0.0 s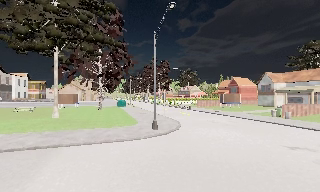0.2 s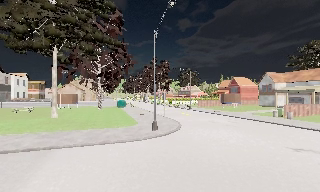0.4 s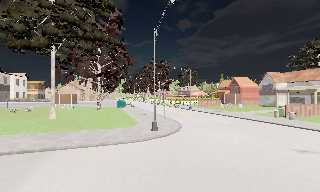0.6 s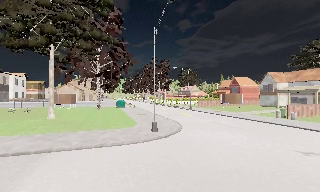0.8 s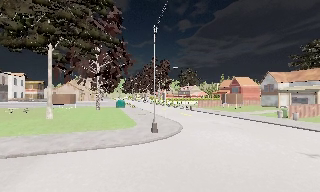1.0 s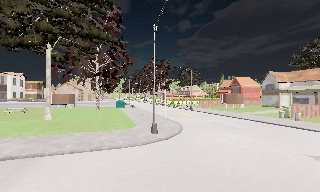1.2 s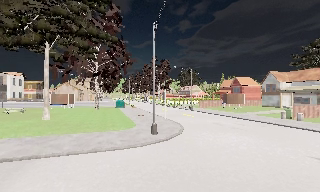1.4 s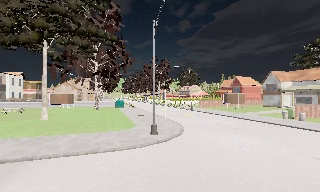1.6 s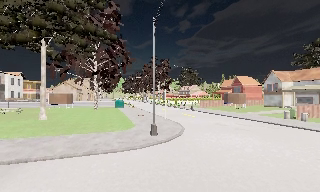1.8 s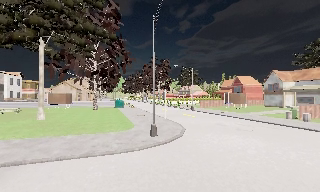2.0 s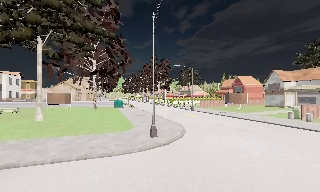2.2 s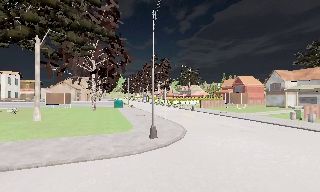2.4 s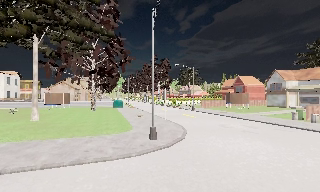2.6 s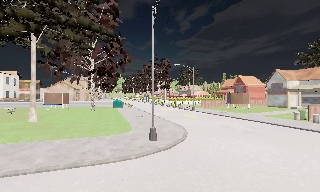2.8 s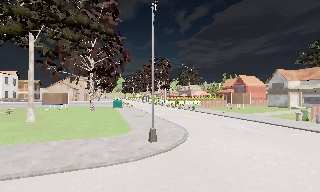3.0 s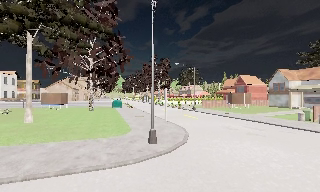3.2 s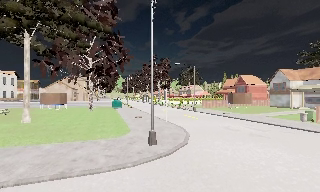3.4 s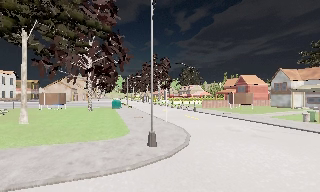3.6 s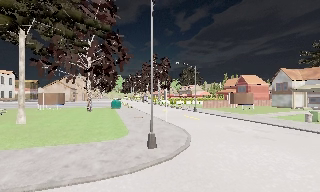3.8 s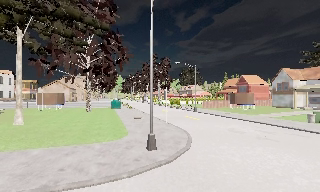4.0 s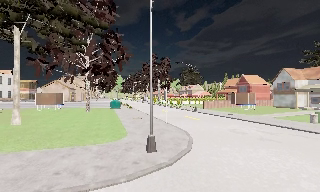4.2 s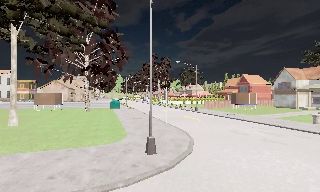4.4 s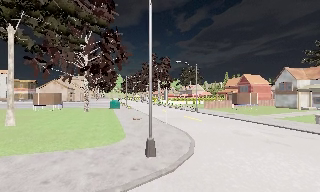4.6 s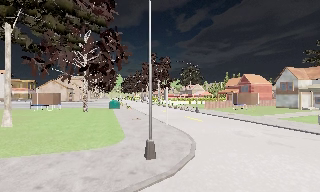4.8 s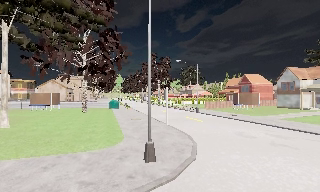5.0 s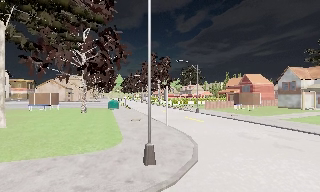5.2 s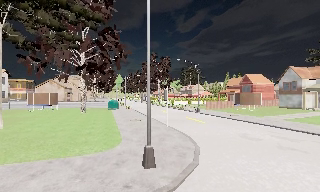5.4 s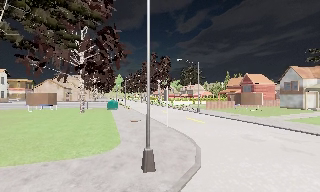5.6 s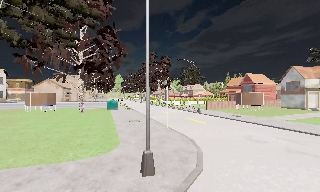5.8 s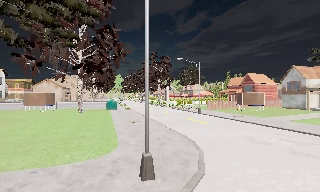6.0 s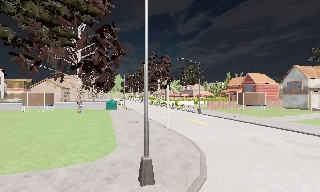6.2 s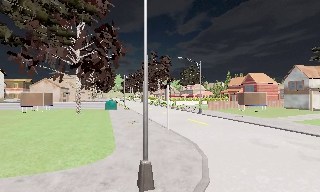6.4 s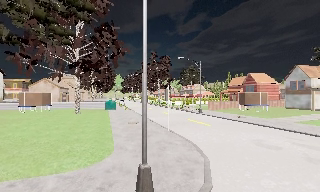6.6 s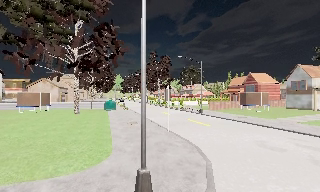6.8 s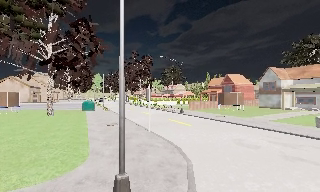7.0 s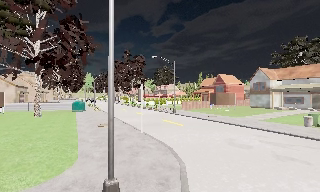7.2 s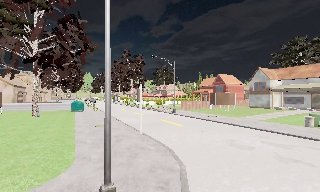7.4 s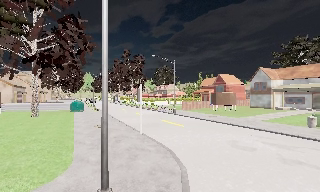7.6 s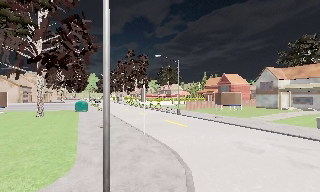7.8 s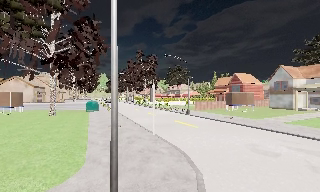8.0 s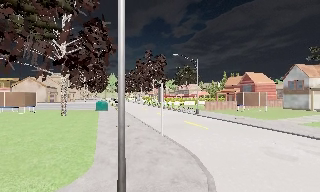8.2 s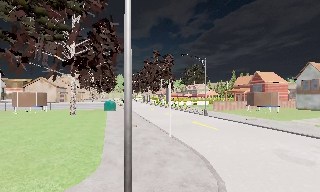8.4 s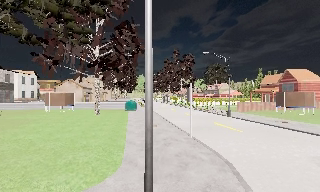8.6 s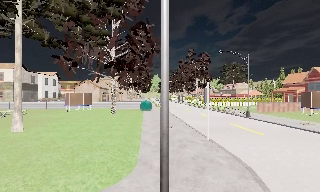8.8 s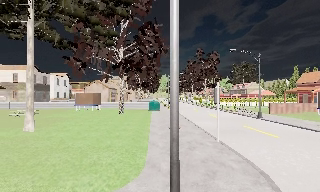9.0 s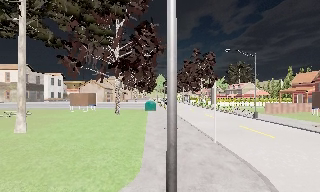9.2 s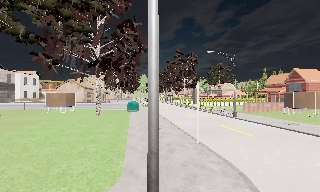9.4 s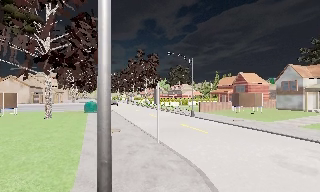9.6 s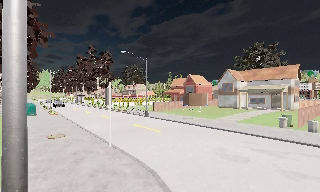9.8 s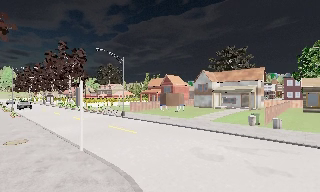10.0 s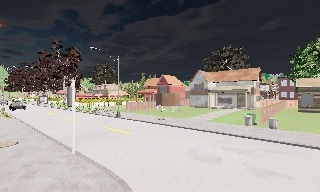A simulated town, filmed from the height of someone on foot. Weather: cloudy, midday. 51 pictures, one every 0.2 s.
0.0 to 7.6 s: The camera travels forward, about 9 m, so what stands in front looms larger.
7.6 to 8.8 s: The scene slides to the right, as the camera pans about 25 degrees to its left. It travels forward, about 1 m, so what stands in front looms larger.
8.8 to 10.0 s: The camera pans to its right, which is clockwise from overhead, by about 45 degrees. It travels forward, about 1.5 m.
The film runs forward here.
